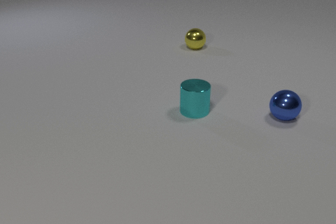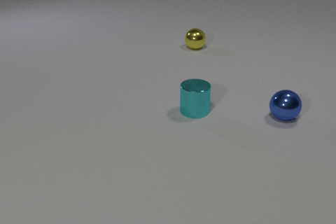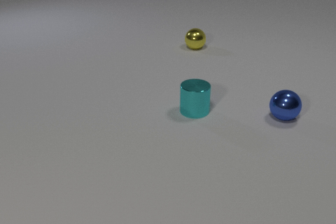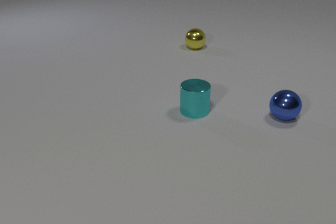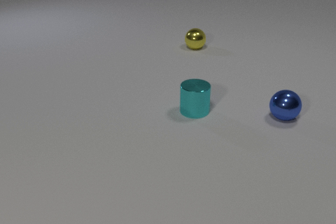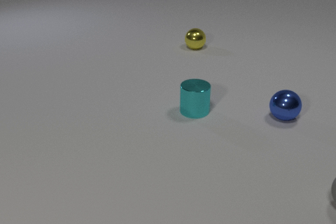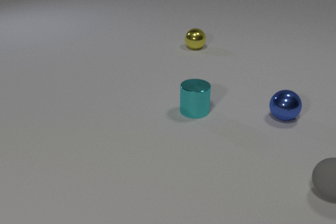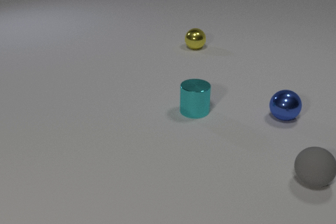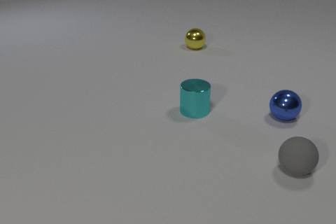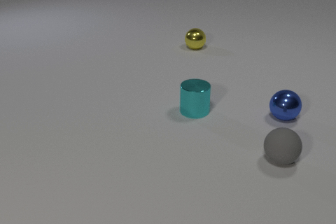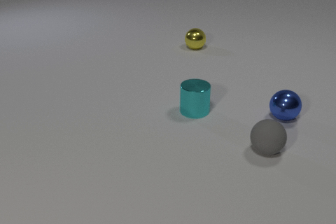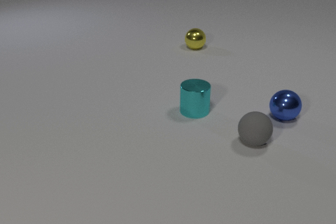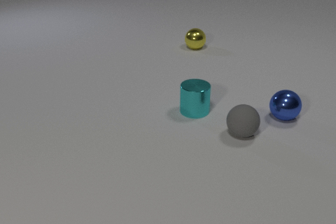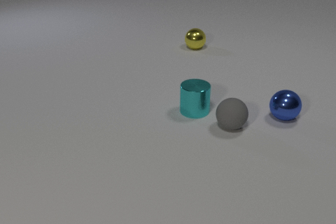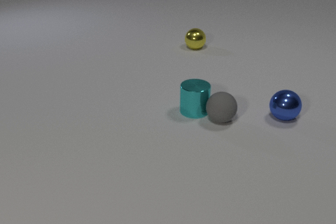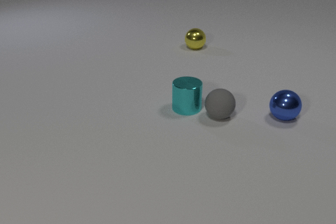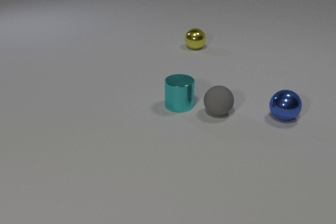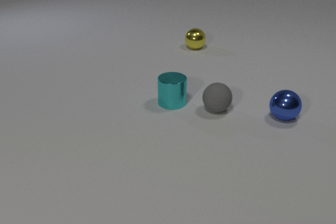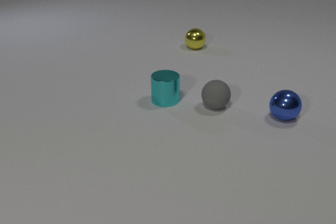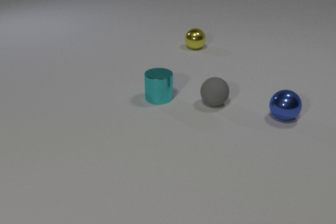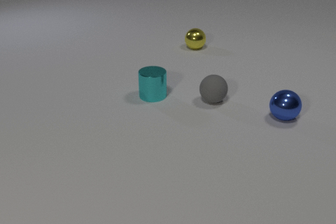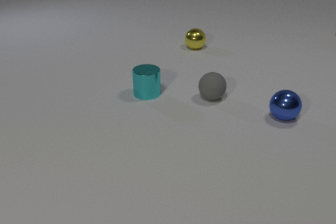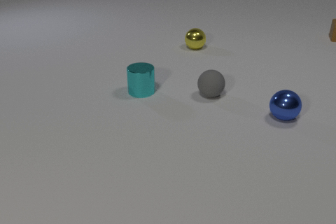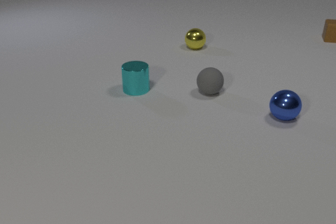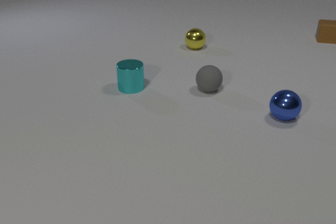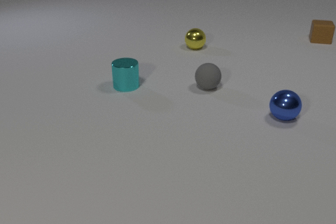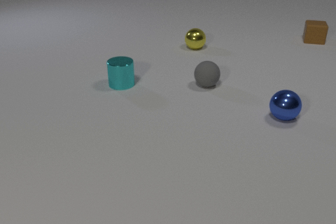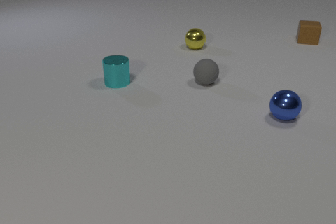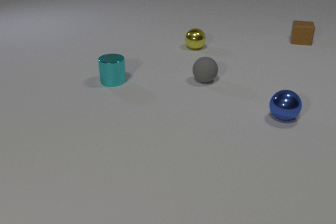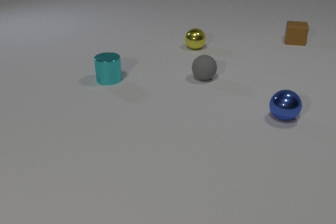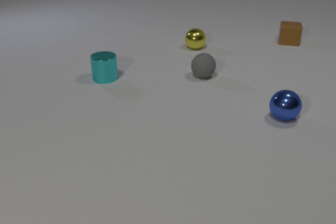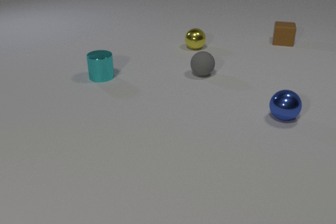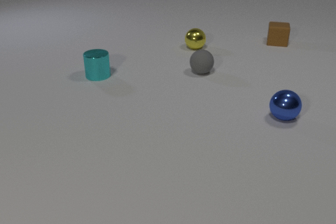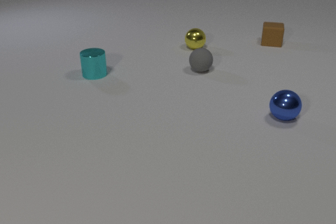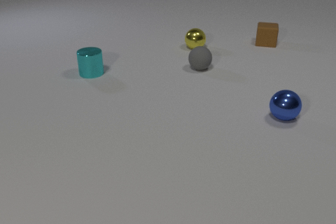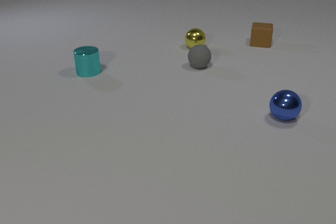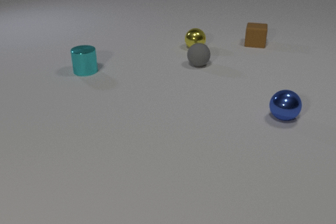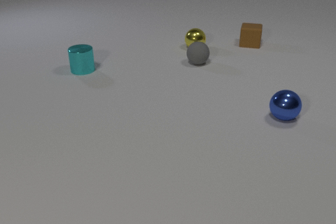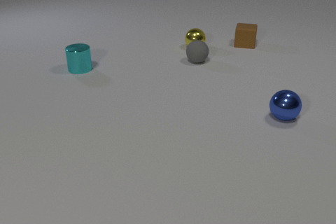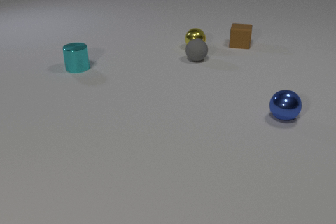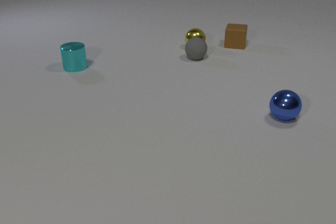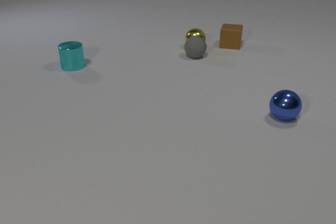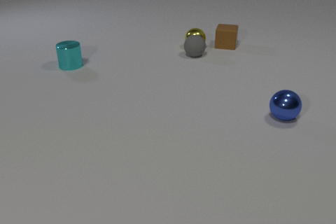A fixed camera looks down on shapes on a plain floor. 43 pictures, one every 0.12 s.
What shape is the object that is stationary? sphere.
How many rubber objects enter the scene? 2.
How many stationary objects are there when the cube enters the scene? 2.
0.00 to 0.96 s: The gray rubber sphere comes in at the right edge, rolls to the left and away from the camera.
0.96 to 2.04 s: The gray rubber sphere rolls away from the camera and to the left. The cyan metal cylinder slides to the left and away from the camera. The gray rubber sphere and the cyan metal cylinder collide.
2.04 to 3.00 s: The gray rubber sphere rolls away from the camera. The cyan metal cylinder slides to the left and away from the camera. The brown rubber cube comes in at the right edge, slides to the left and toward the camera.
3.00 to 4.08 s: The gray rubber sphere rolls away from the camera. The cyan metal cylinder slides away from the camera and to the left. The brown rubber cube slides to the left and toward the camera.
4.08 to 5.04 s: The gray rubber sphere rolls away from the camera. The cyan metal cylinder slides away from the camera and to the left. The brown rubber cube slides to the left. The gray rubber sphere and the yellow metal sphere collide.
